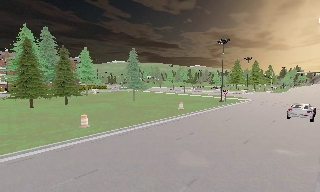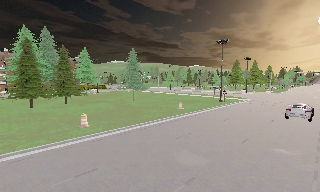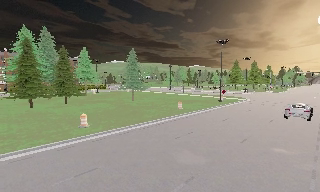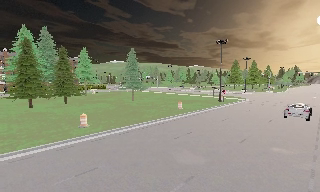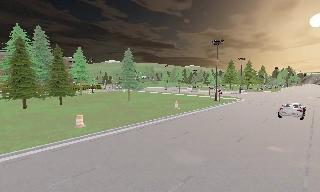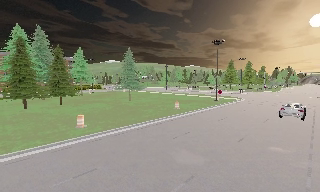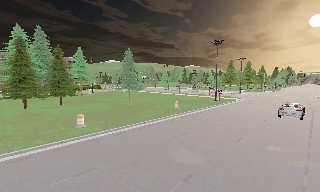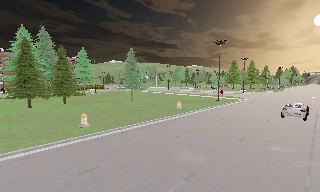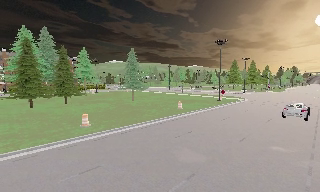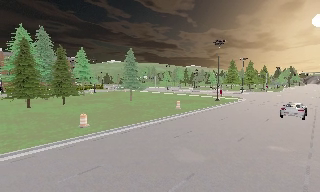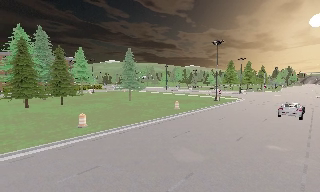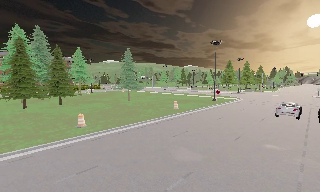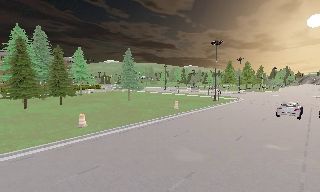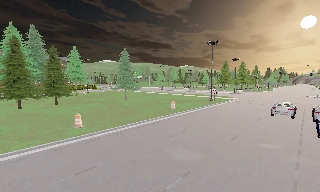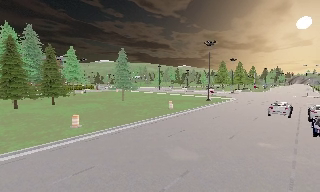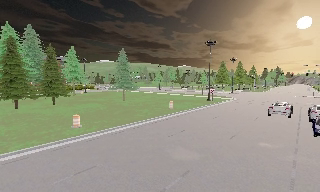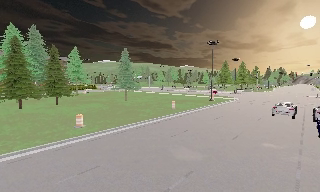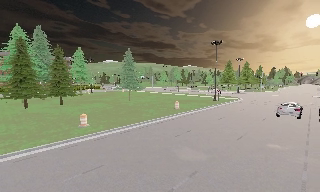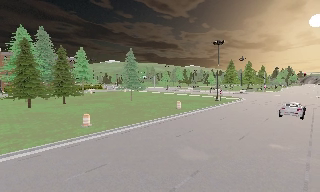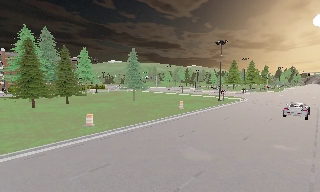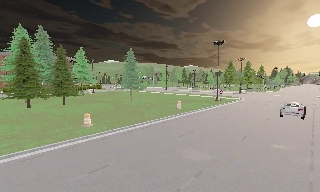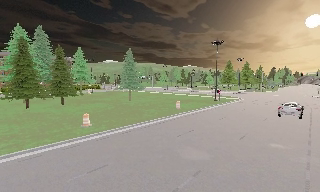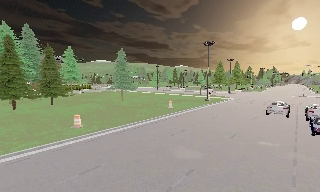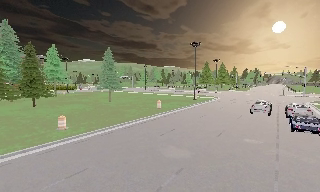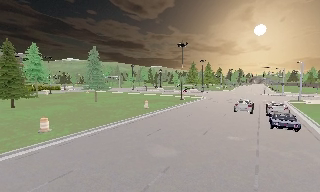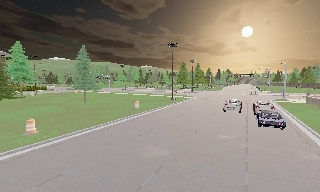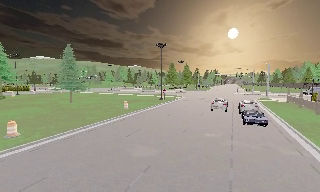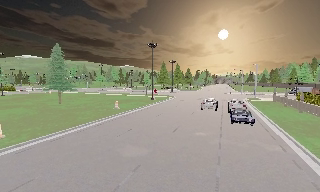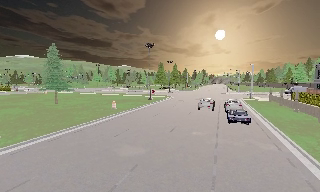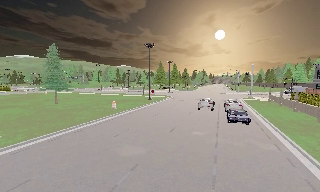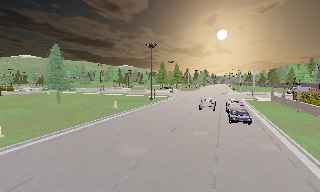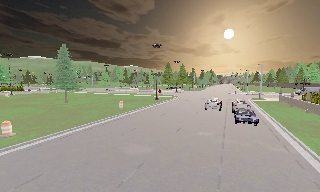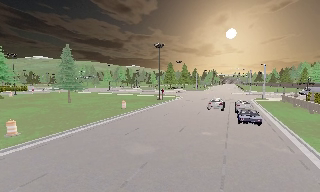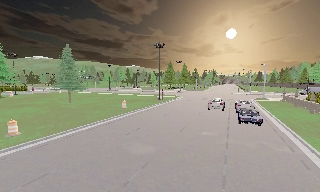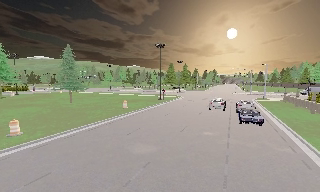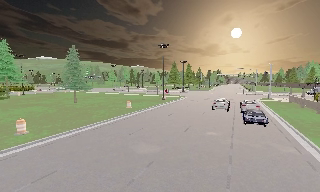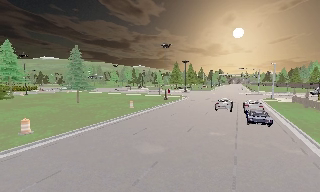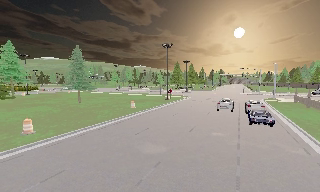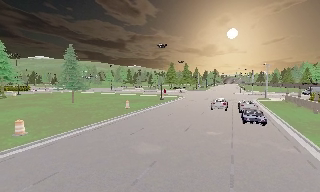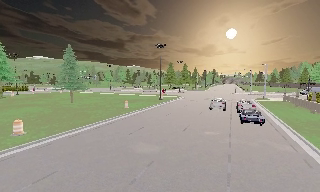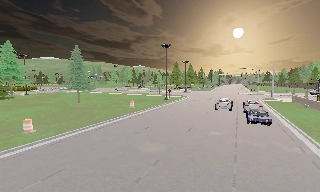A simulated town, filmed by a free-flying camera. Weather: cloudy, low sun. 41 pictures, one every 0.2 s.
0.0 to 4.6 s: The camera travels to its left and backward, about 1 m.
4.6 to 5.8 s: The scene slides to the left, as the camera pans about 15 degrees to its right.
5.8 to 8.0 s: The camera shifts only a little, or ends up much as it began.
The film runs backward here.
